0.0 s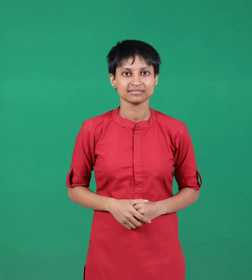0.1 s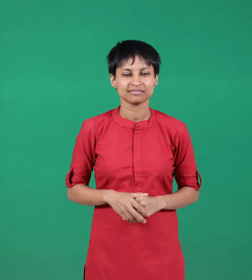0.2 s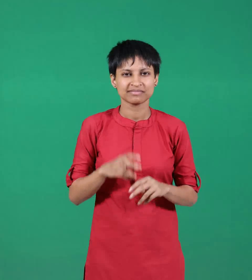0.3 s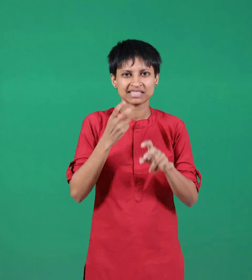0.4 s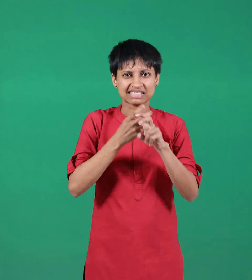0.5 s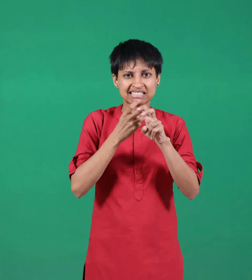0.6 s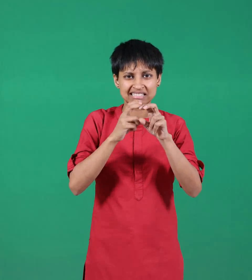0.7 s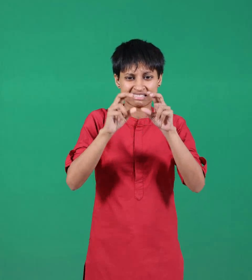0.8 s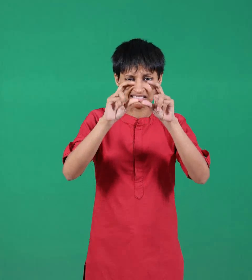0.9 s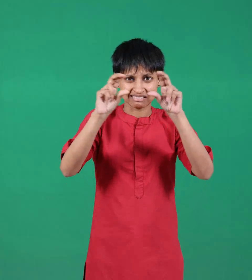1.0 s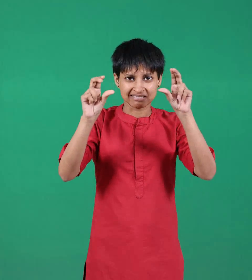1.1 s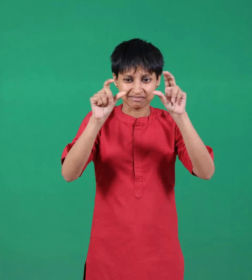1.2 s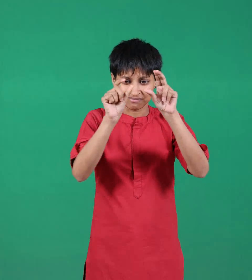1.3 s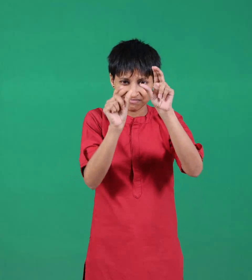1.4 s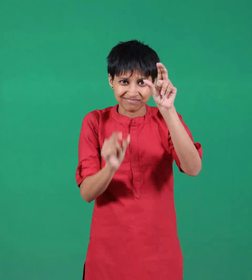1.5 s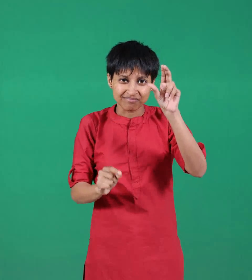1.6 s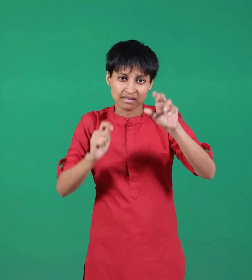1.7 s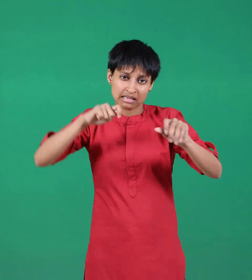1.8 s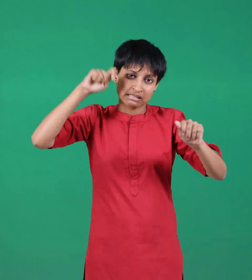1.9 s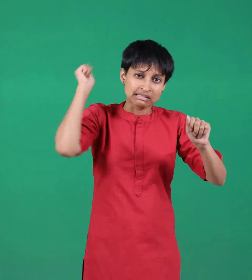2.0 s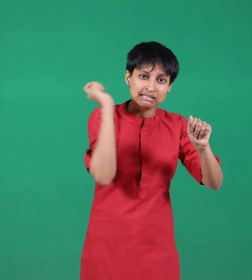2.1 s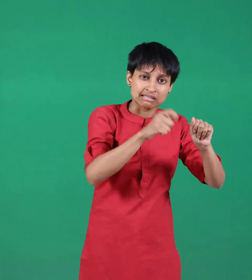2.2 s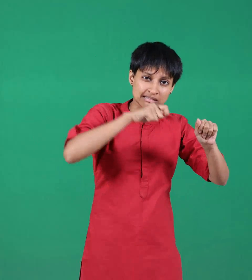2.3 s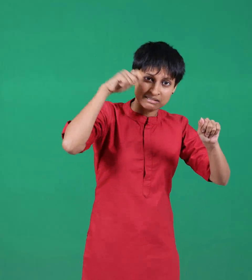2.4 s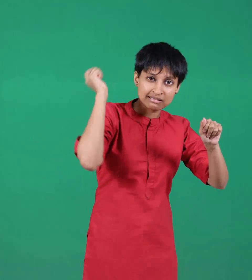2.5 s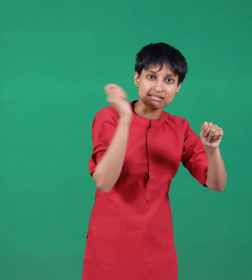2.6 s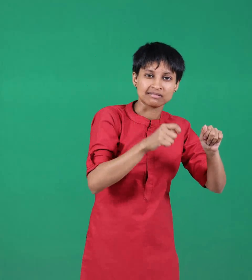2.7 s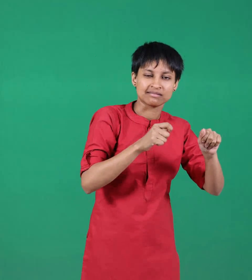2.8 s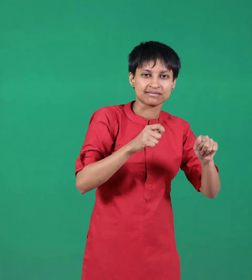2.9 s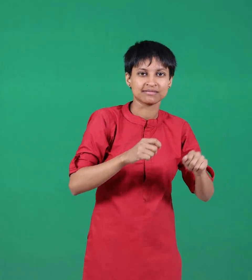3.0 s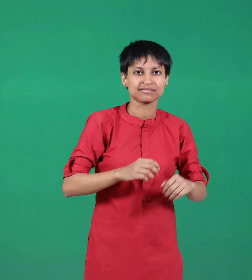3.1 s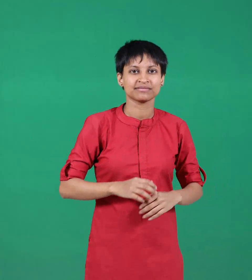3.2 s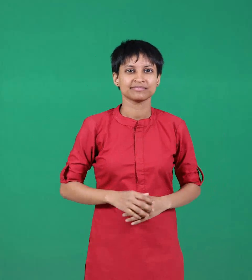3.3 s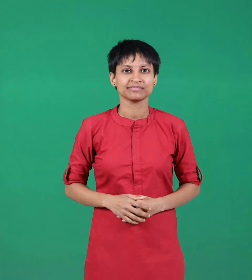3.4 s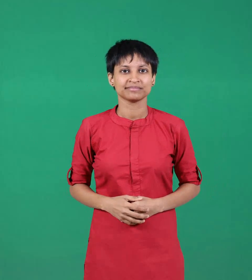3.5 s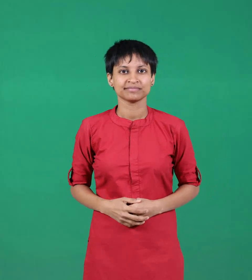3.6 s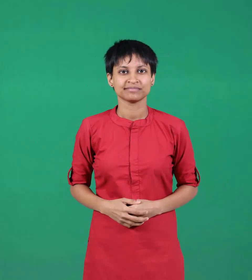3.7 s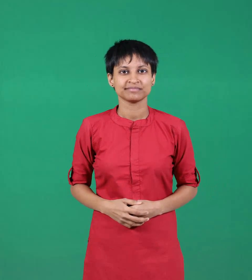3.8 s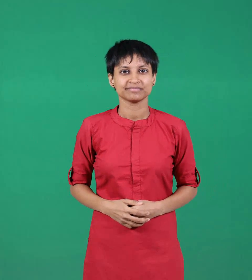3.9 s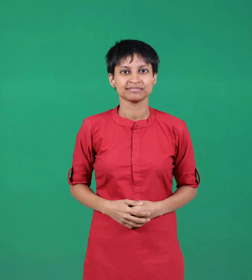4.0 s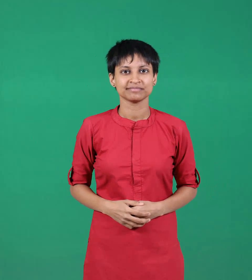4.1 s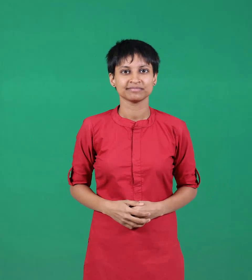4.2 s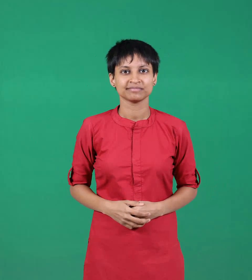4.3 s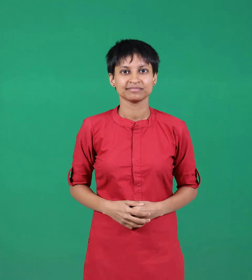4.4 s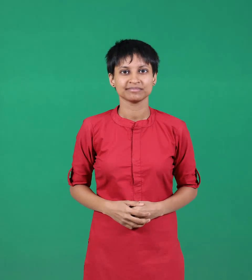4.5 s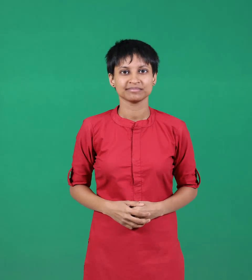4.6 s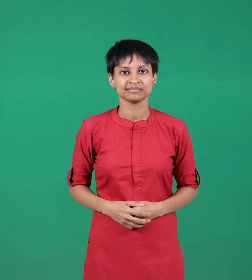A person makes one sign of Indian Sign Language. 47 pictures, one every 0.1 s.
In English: hammer
